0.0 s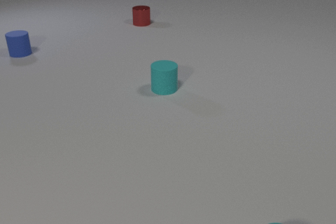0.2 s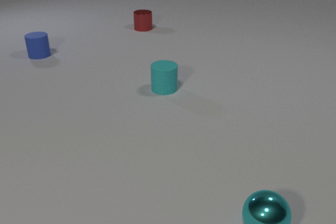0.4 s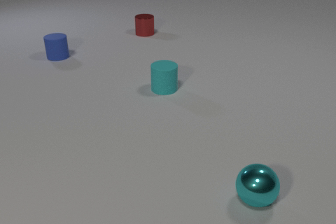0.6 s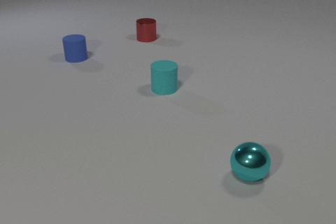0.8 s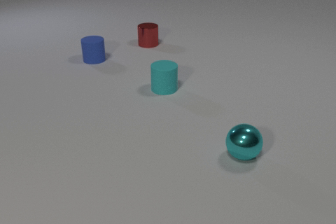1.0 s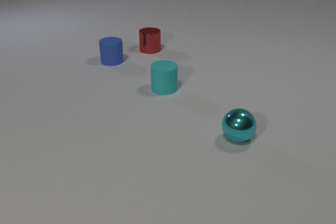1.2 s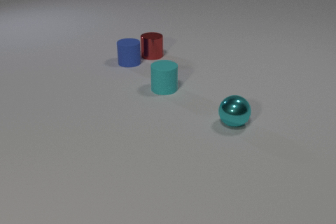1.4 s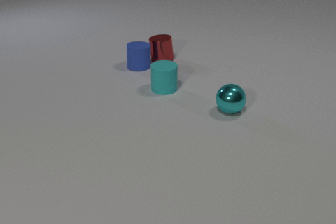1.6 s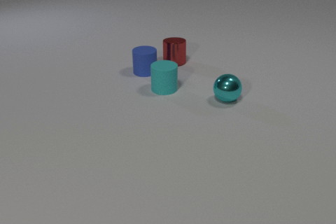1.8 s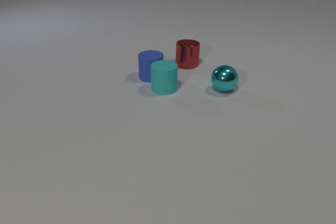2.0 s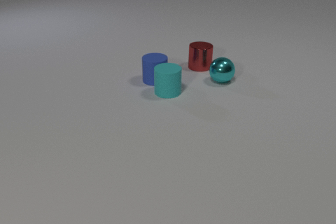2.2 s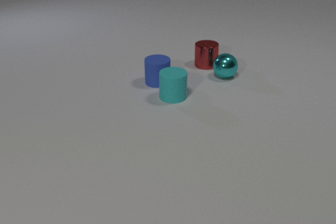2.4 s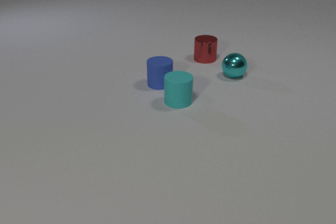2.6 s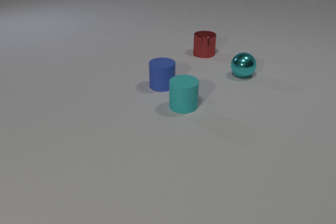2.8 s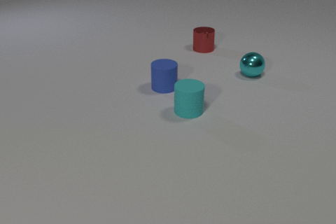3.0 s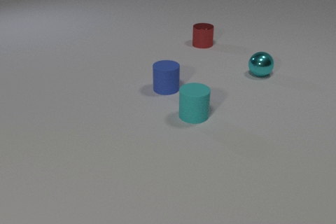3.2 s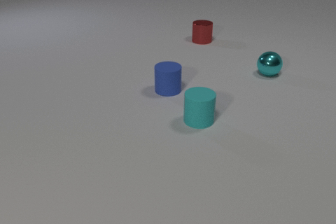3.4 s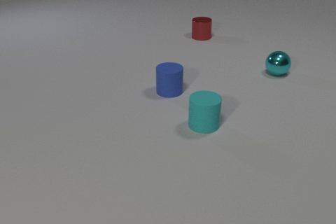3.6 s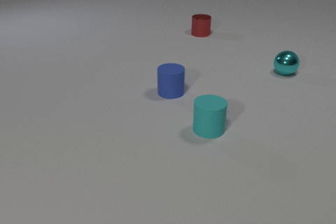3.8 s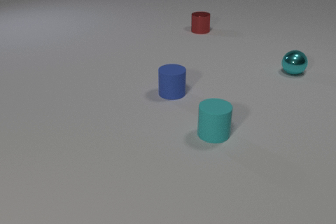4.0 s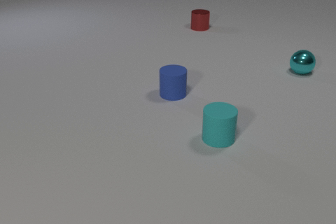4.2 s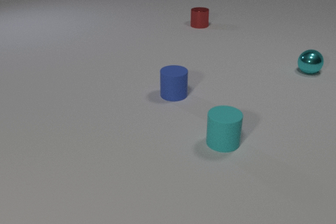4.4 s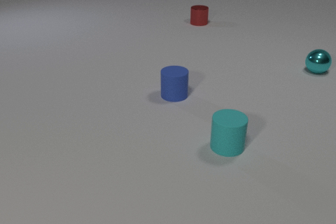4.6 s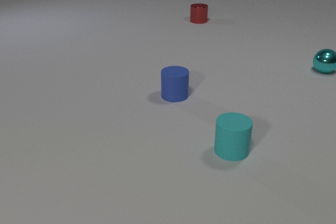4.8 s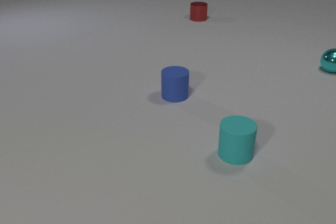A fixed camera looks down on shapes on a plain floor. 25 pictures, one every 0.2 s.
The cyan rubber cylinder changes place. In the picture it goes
toward the camera.
The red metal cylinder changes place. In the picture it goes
to the right.
0.0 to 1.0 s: The blue rubber cylinder slides to the right and toward the camera. The red metal cylinder slides toward the camera. The cyan metal sphere rolls away from the camera.
1.0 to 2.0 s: The blue rubber cylinder slides toward the camera and to the right. The red metal cylinder slides to the right and toward the camera. The cyan metal sphere rolls away from the camera. The cyan rubber cylinder slides toward the camera. The blue rubber cylinder and the red metal cylinder collide. The blue rubber cylinder and the cyan rubber cylinder collide.
2.0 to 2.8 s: The blue rubber cylinder slides toward the camera and to the right. The red metal cylinder slides away from the camera. The cyan metal sphere rolls to the right and away from the camera. The cyan rubber cylinder slides toward the camera and to the right. The red metal cylinder and the cyan metal sphere collide.
2.8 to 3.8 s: The blue rubber cylinder slides toward the camera and to the right. The red metal cylinder slides away from the camera. The cyan metal sphere rolls to the right and away from the camera. The cyan rubber cylinder slides toward the camera and to the right.
3.8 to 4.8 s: The red metal cylinder slides away from the camera. The cyan metal sphere rolls to the right and away from the camera. The cyan rubber cylinder slides toward the camera and to the right.
How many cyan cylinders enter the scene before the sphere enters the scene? 0.
What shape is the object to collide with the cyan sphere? cylinder.
How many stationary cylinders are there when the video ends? 1.
